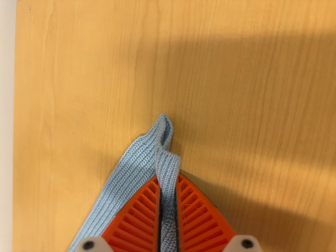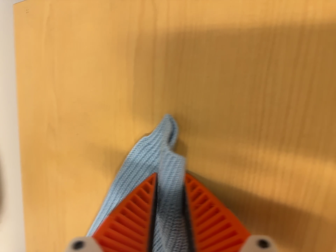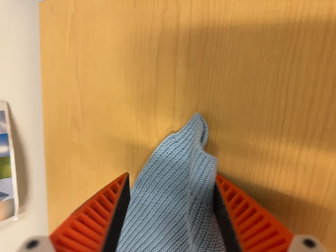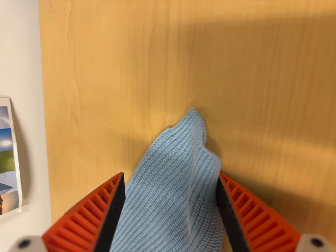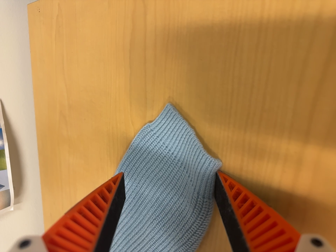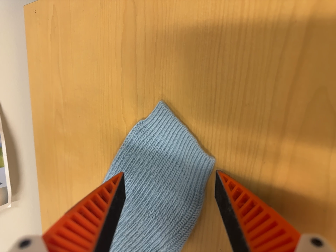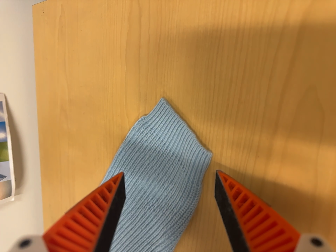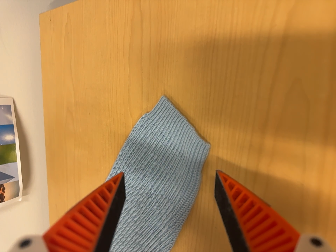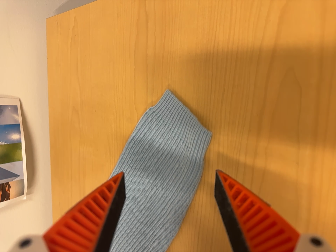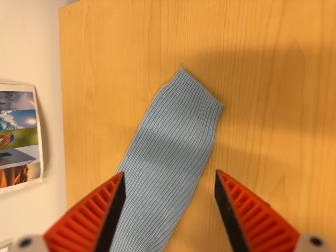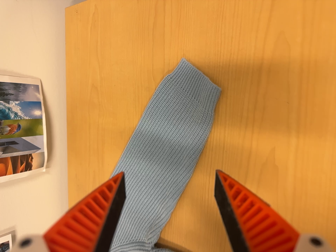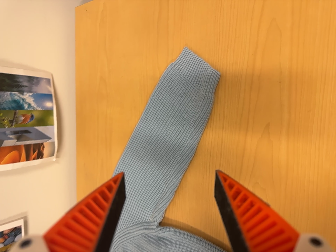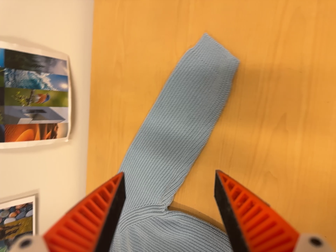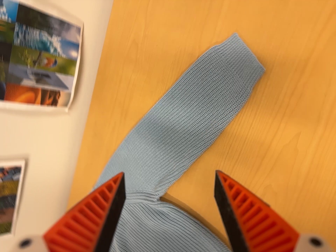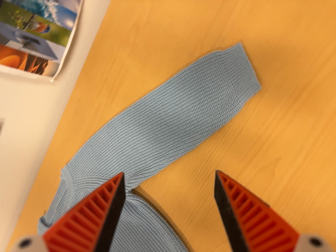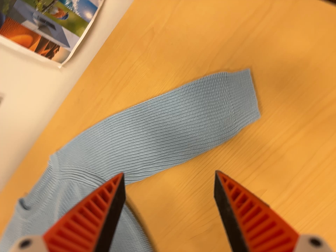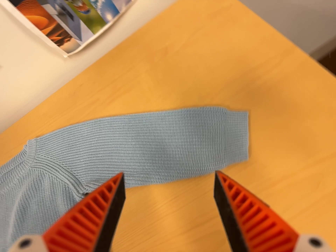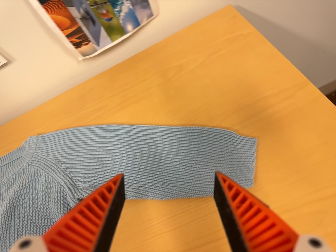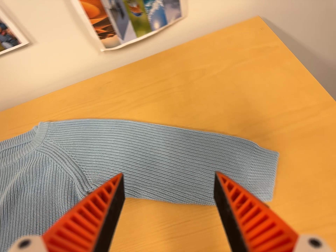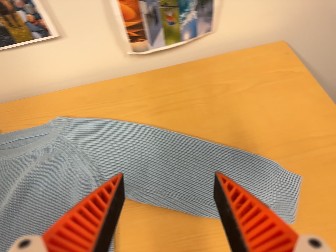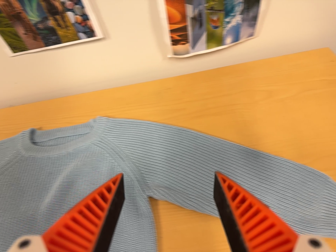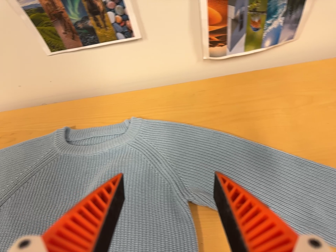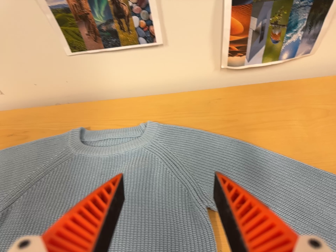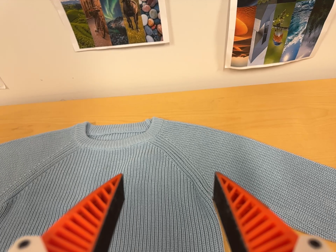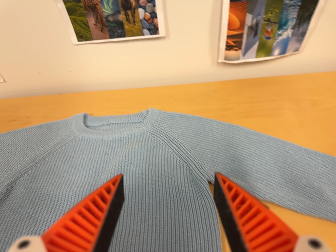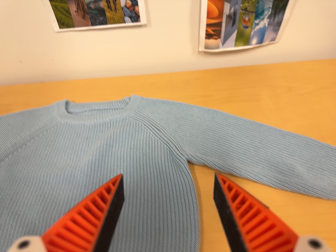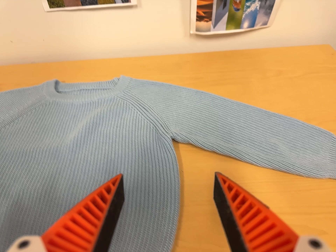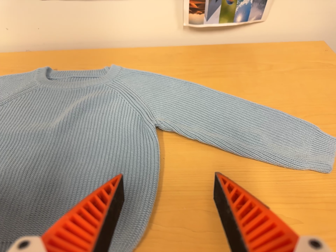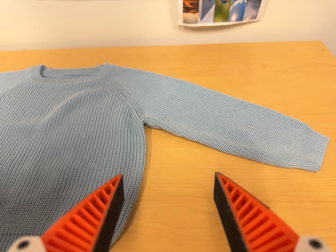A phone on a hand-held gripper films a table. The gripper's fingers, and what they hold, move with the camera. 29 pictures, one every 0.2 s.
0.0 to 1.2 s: The camera travels backward, about 6 cm, so what stands in front gets smaller.
1.2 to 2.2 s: The camera travels backward and toward the bottom of its view, about 18 cm, so what stands in front gets smaller.
2.2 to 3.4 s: The camera pans to its right by about 10 degrees. It travels to its left, about 8 cm. It rolls about its line of sight by about 60 degrees, and the scene rotates clockwise.
3.4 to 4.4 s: The camera travels to its left, about 24 cm, so close, fixed things drift to the right. It rolls about its line of sight by about 20 degrees, and the scene rotates clockwise.
4.4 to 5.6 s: The camera travels toward the bottom of its view and to its right, about 18 cm, so close, fixed things drift upward.
The film runs backward here.
